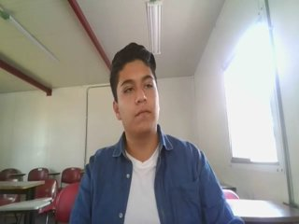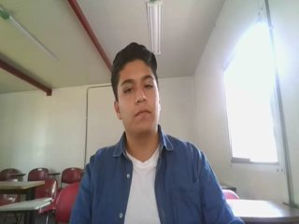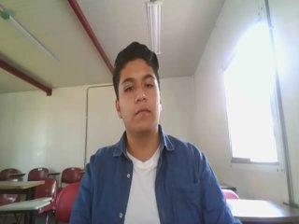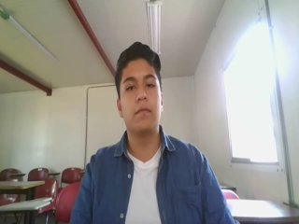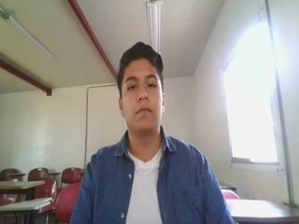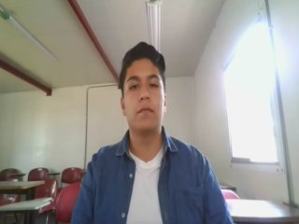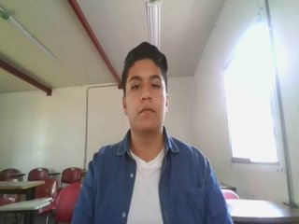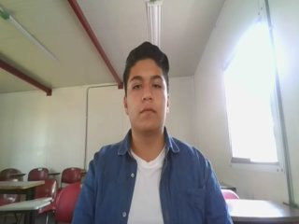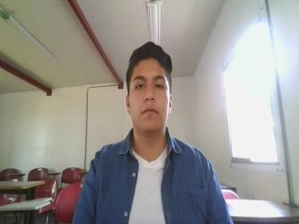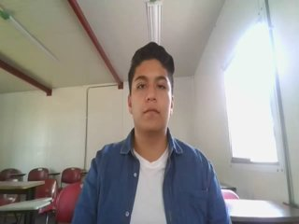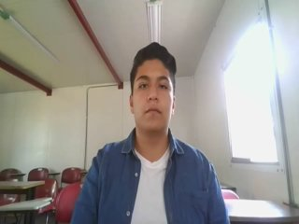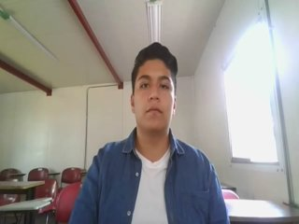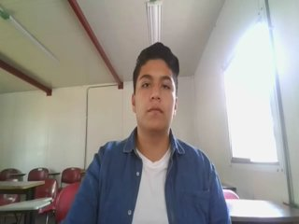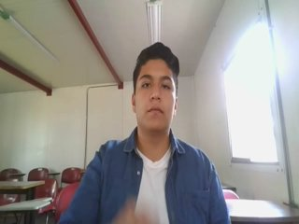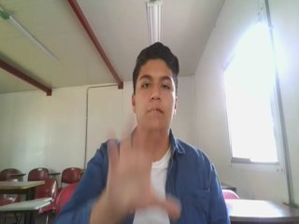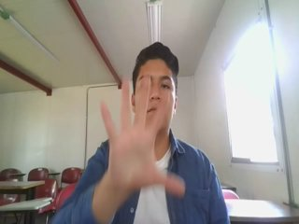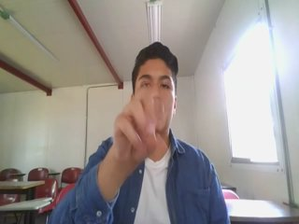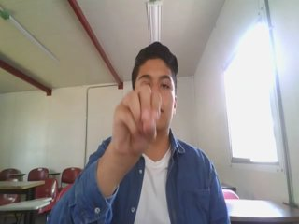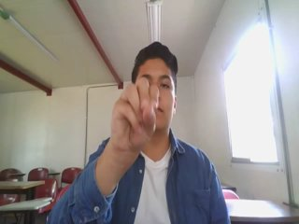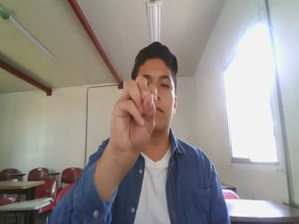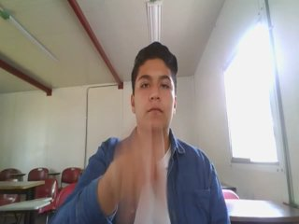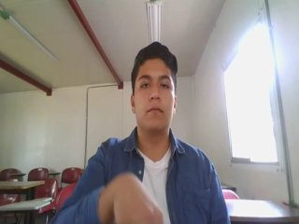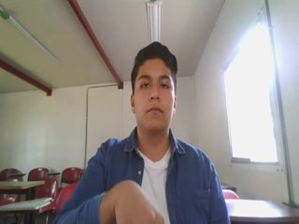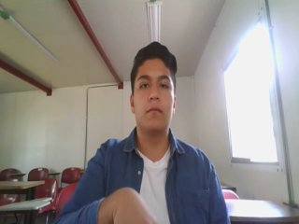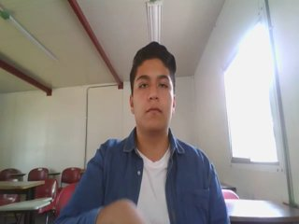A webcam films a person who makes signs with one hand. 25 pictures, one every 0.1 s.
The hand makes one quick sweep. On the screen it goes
downward.
0.0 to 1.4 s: Non-gesture.
1.5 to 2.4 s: On the screen the hand sweeps downward. The name of the sign: Throw down.
